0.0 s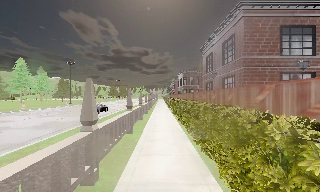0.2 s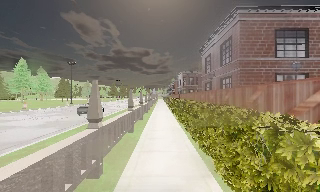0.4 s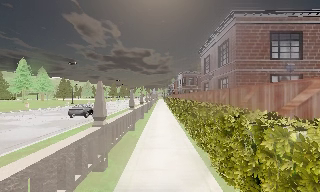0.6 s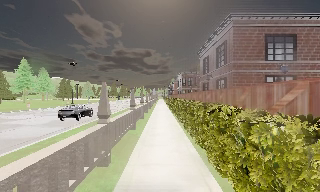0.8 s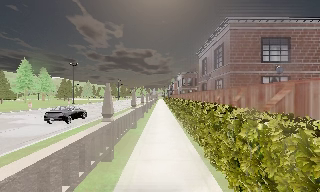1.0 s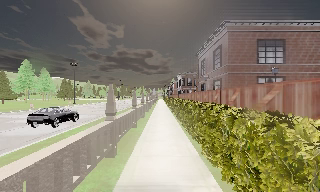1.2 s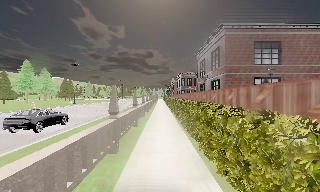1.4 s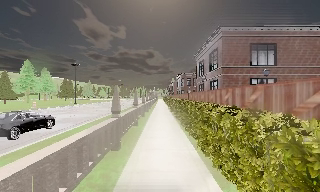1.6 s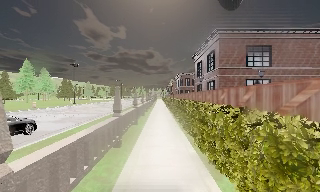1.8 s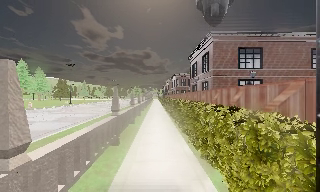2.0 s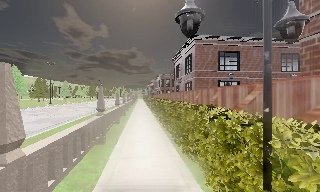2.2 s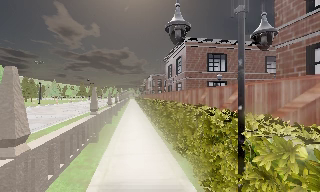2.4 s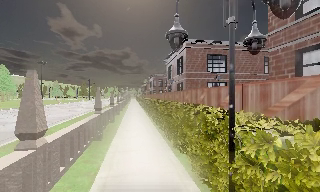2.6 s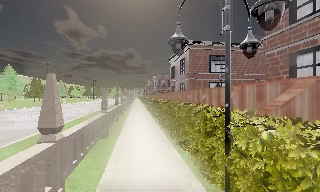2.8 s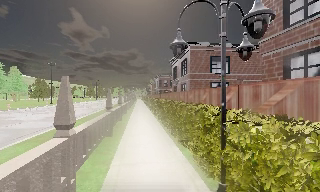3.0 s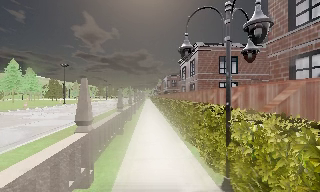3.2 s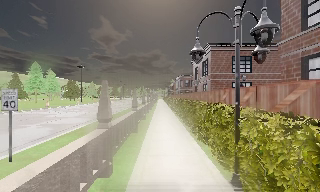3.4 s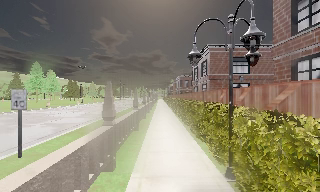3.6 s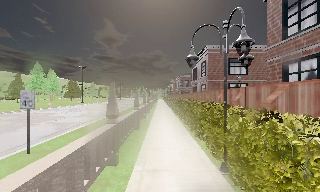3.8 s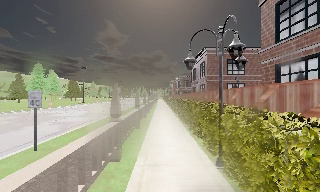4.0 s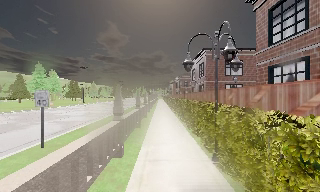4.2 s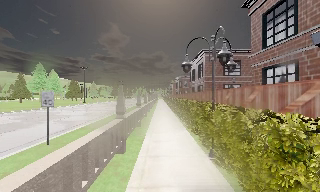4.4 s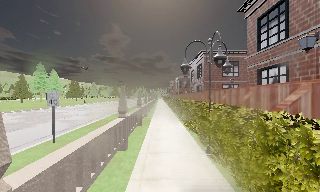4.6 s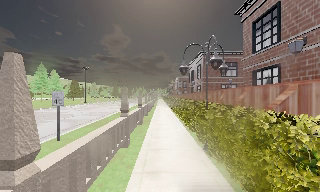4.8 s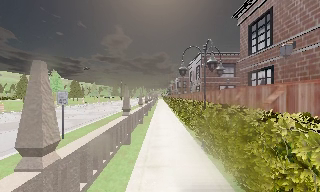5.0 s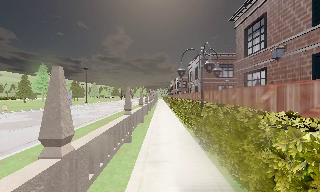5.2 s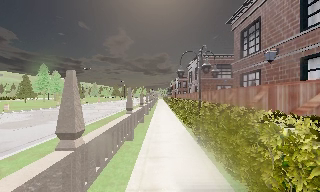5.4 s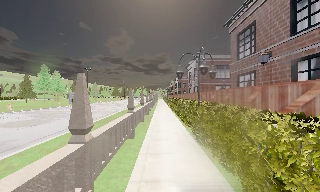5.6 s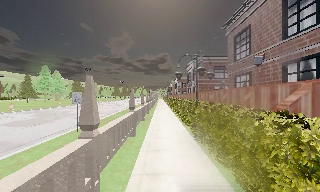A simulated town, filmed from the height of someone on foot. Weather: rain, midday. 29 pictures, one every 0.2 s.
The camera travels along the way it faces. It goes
backward.
0.0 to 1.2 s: The camera travels backward, about 2.5 m, so what stands in front gets smaller.
1.2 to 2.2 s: The scene slides to the left, as the camera pans about 10 degrees to its right. It travels backward, about 2 m, so what stands in front gets smaller.
2.2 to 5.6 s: The camera travels backward, about 6 m, so what stands in front gets smaller.
The film runs backward here.
